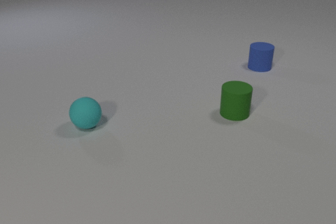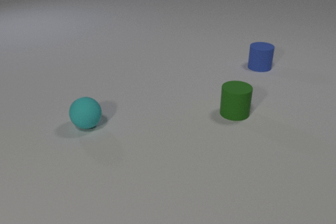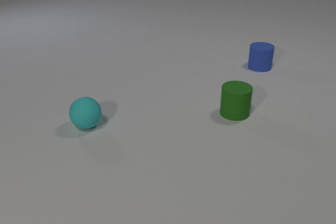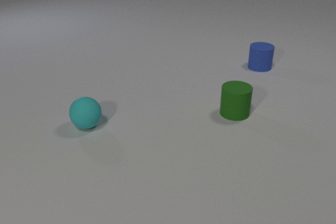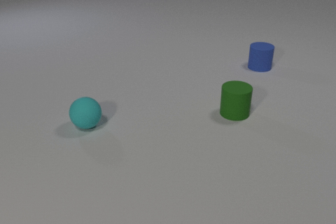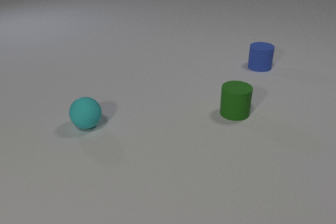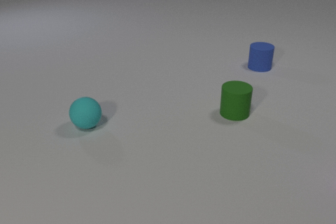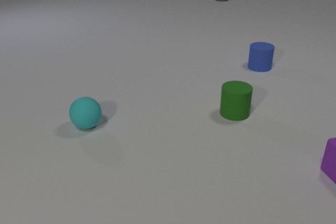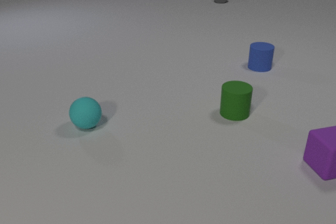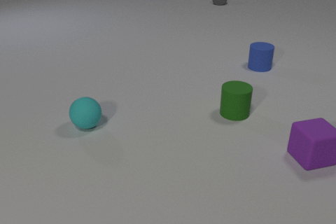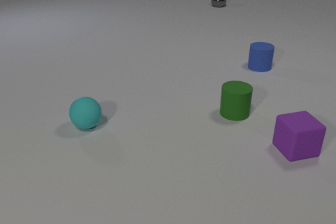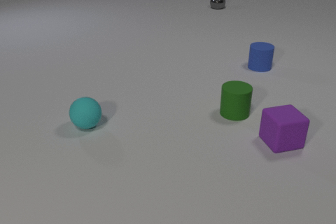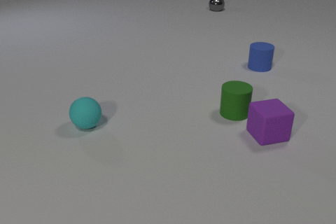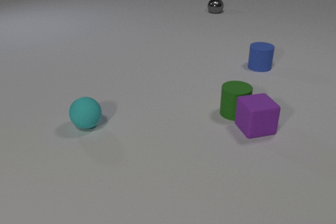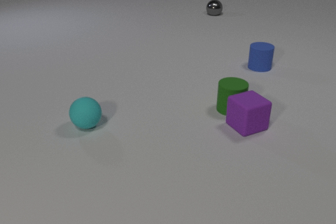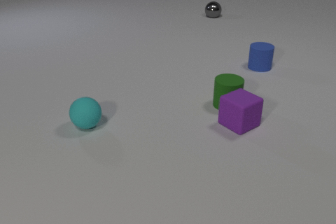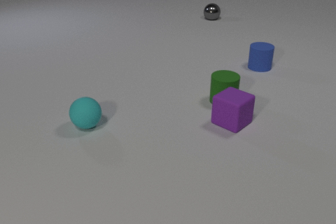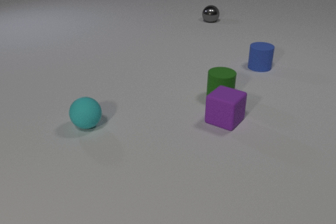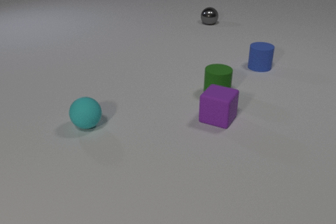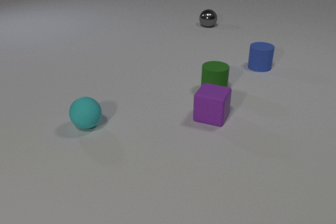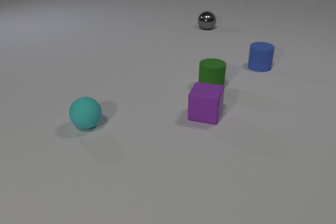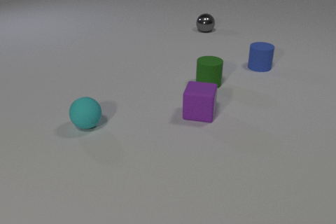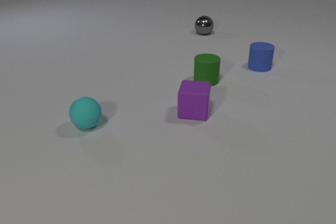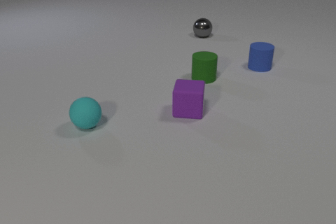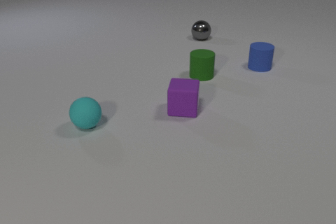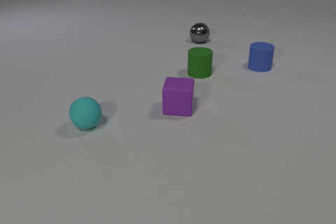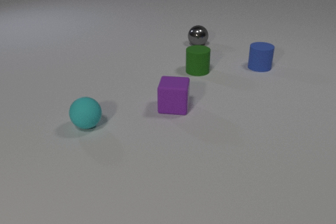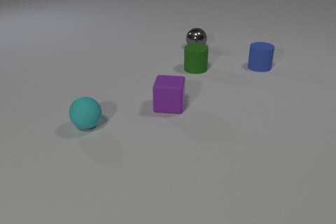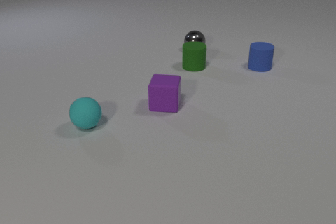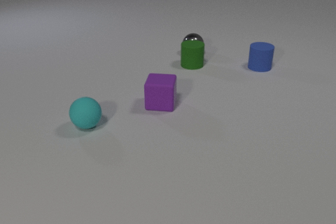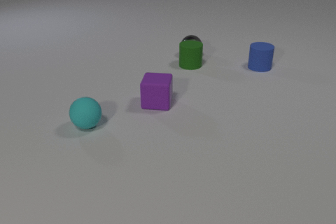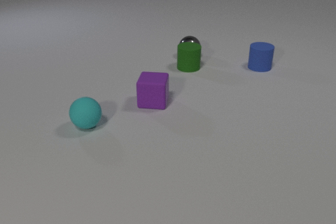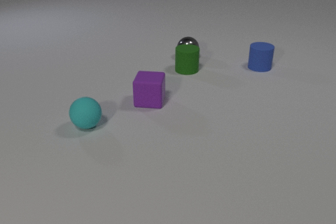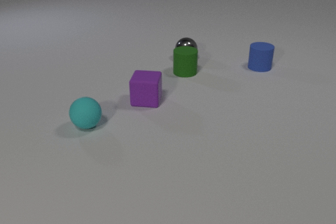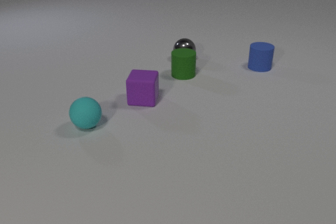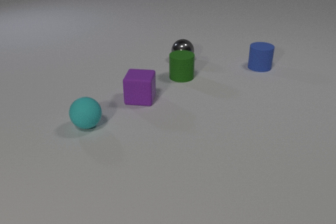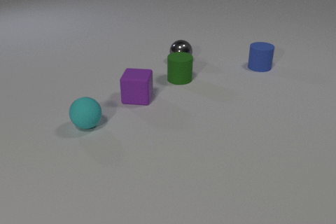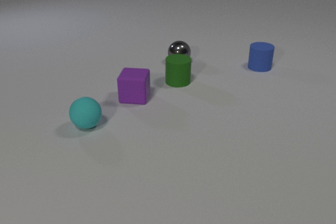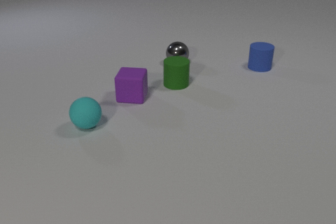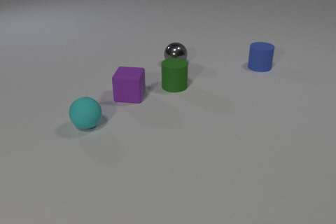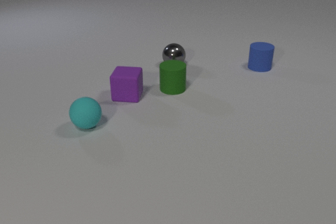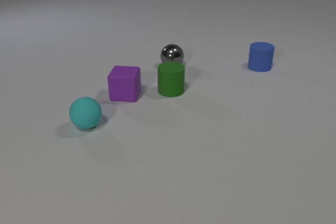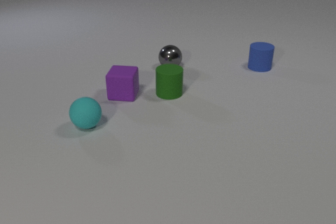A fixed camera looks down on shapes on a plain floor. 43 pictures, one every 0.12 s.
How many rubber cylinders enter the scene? 0.
What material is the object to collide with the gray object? rubber.
What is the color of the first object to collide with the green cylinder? purple.
0.00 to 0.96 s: The purple rubber cube comes in at the right edge, slides to the left and away from the camera. The gray metal sphere comes in at the top edge, rolls toward the camera.
0.96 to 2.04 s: The purple rubber cube slides to the left and away from the camera, spins so that its near face slides to the right, counterclockwise seen from above. The green rubber cylinder slides away from the camera and to the left. The gray metal sphere rolls toward the camera. The purple rubber cube and the green rubber cylinder collide.
2.04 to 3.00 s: The purple rubber cube slides to the left and away from the camera, spins so that its near face slides to the right, counterclockwise seen from above. The green rubber cylinder slides away from the camera and to the left. The gray metal sphere rolls toward the camera.
3.00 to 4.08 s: The purple rubber cube slides to the left and away from the camera. The green rubber cylinder slides to the left. The gray metal sphere rolls toward the camera. The green rubber cylinder and the gray metal sphere collide.
4.08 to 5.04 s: The purple rubber cube slides to the left and away from the camera. The green rubber cylinder slides toward the camera. The gray metal sphere rolls toward the camera and to the left.
